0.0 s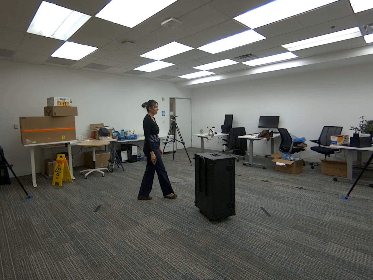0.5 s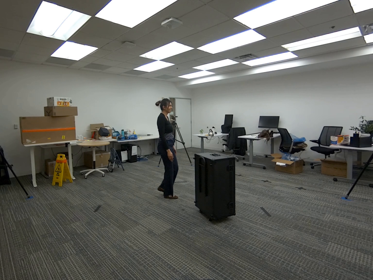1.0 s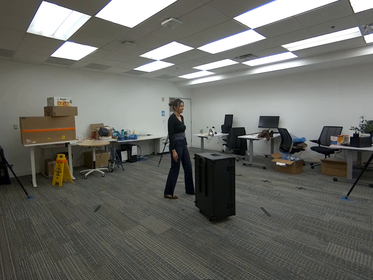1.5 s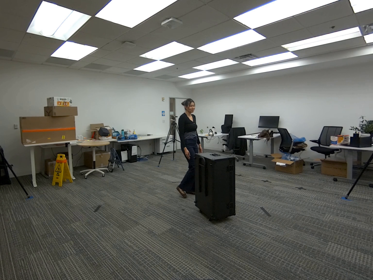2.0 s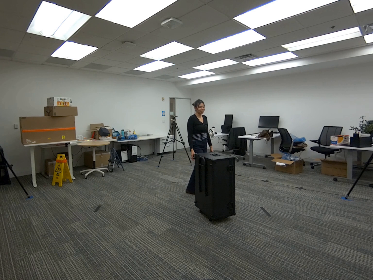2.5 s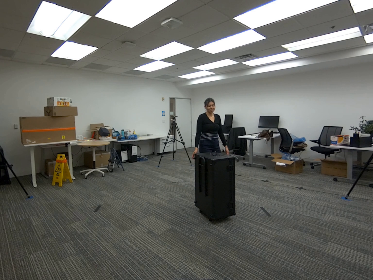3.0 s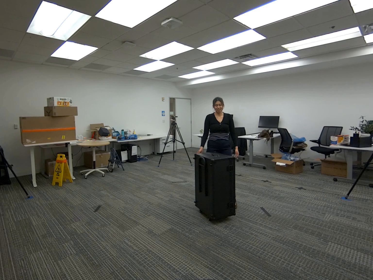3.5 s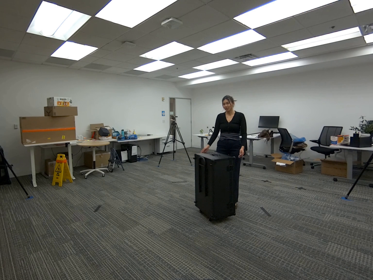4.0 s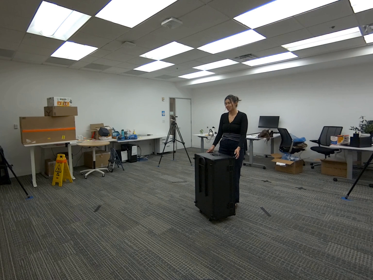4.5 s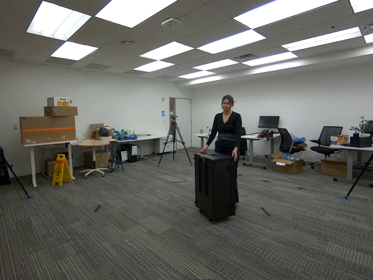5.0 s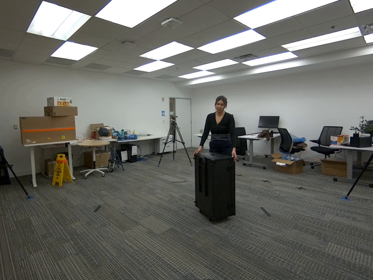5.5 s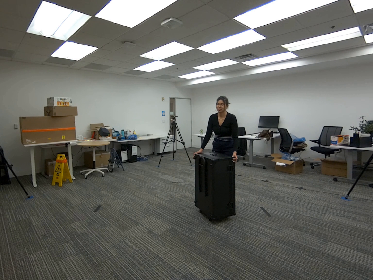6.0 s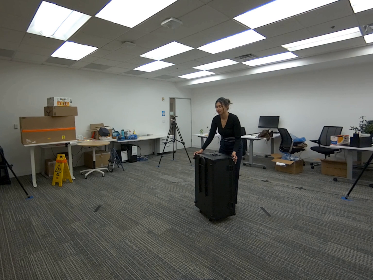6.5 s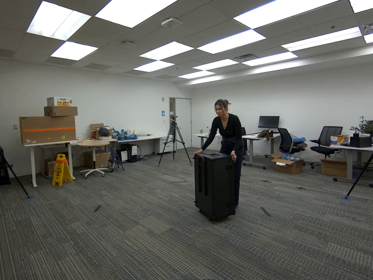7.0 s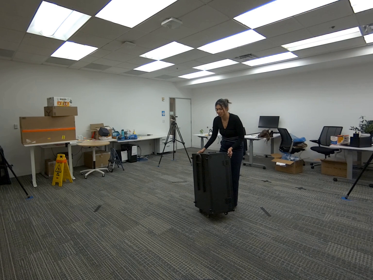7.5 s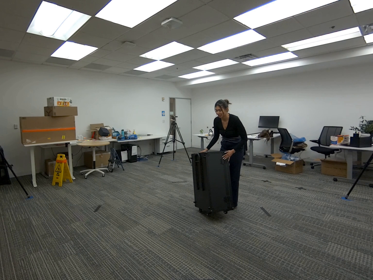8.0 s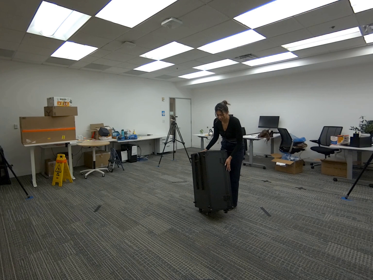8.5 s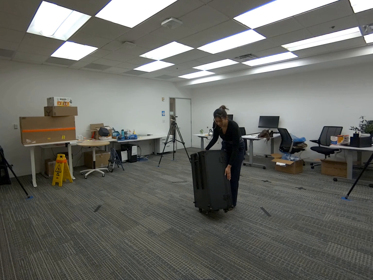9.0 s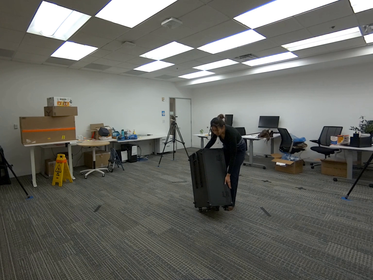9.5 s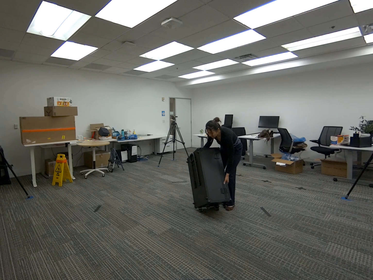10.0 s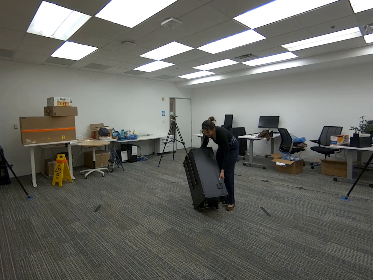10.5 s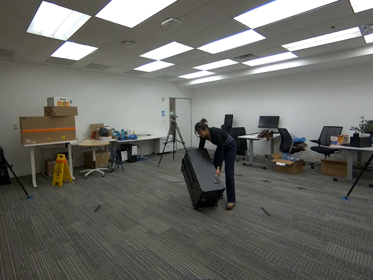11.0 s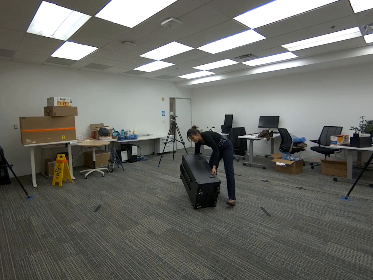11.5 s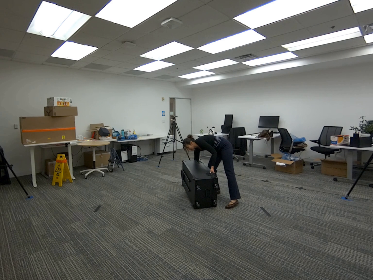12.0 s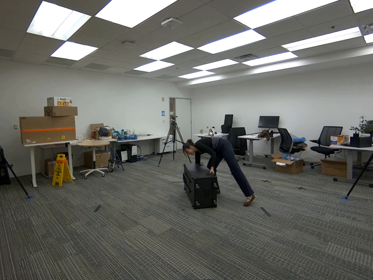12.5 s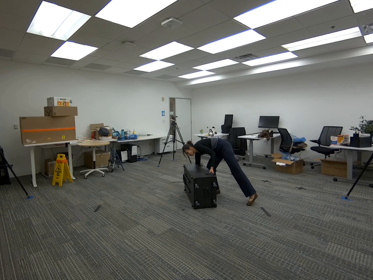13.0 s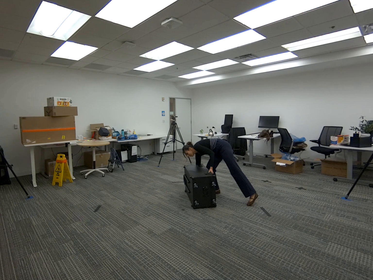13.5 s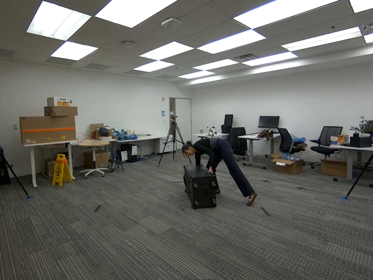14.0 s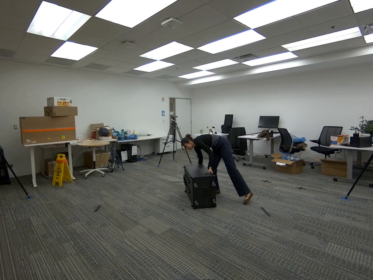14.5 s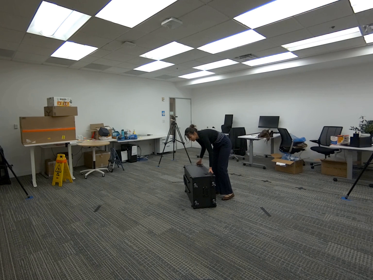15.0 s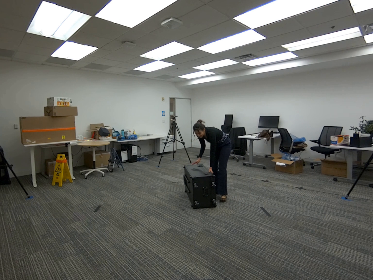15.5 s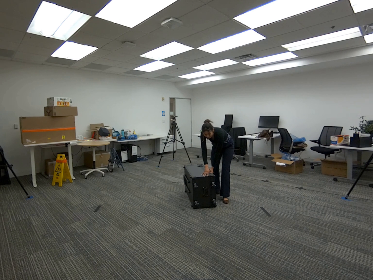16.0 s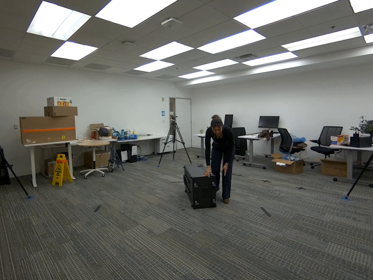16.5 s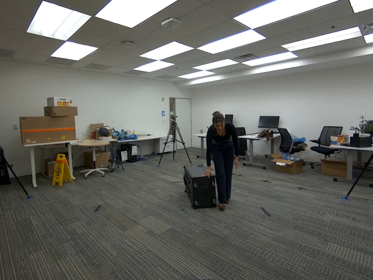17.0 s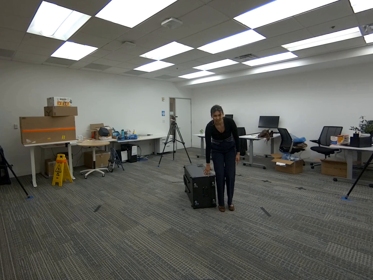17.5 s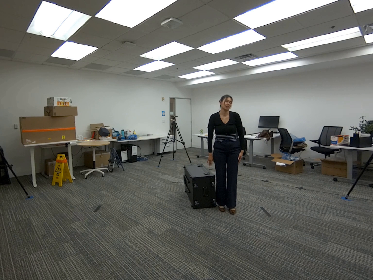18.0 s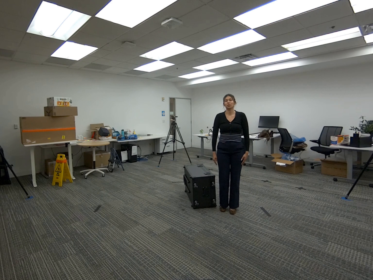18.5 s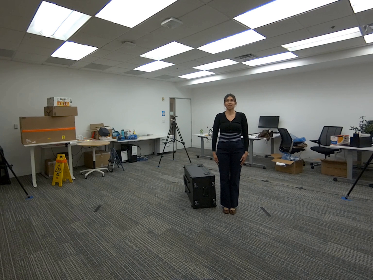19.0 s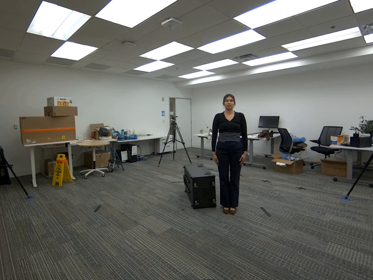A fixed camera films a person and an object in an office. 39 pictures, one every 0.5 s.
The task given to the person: Walk over to the upright G1 box and place the G1 box on its side.
